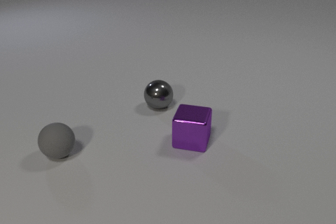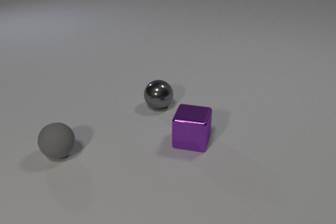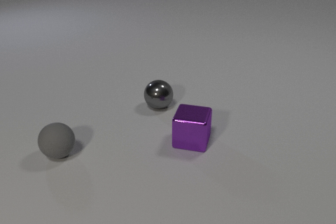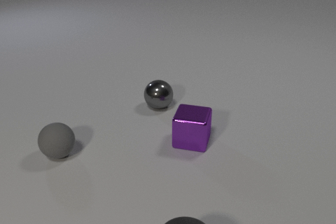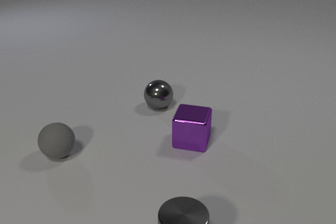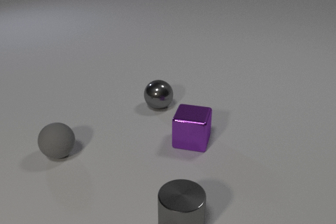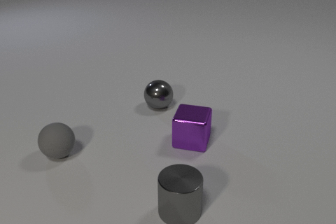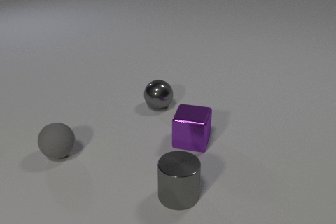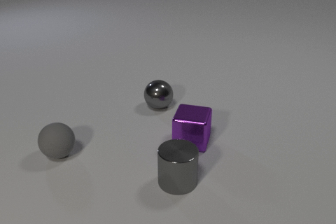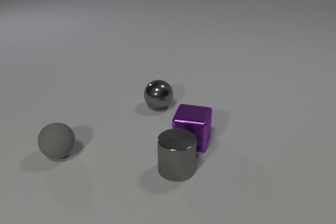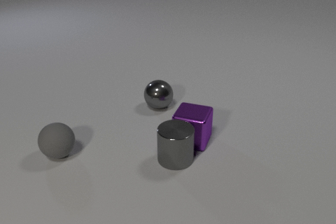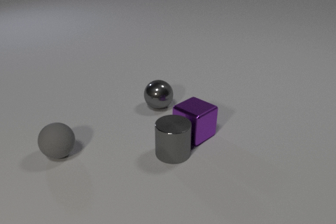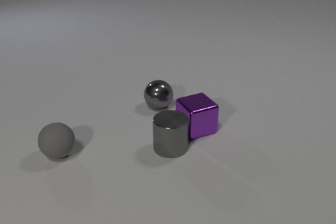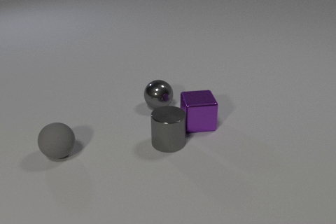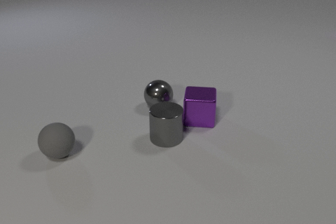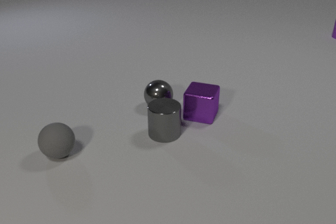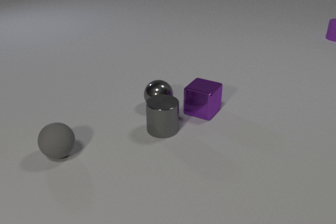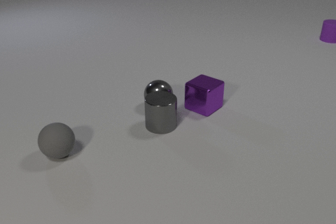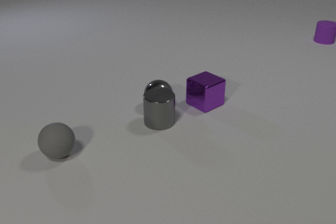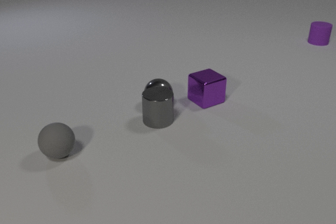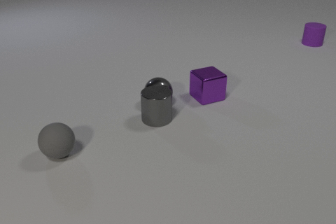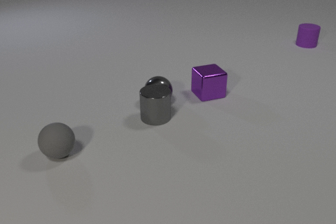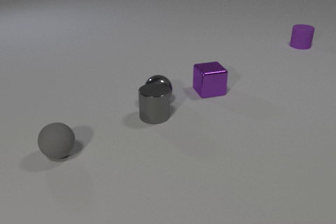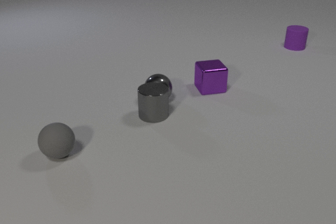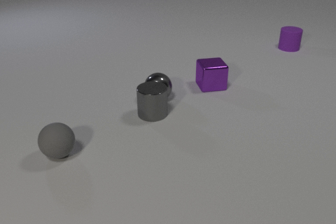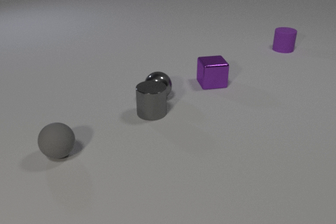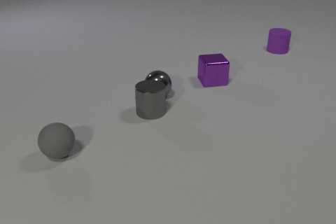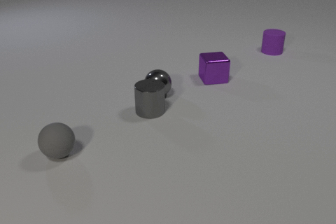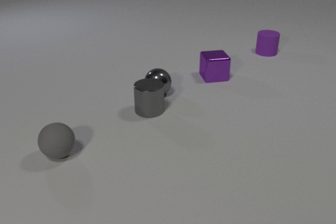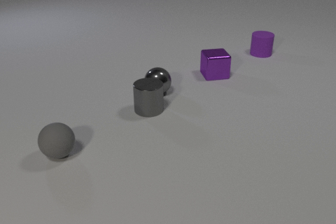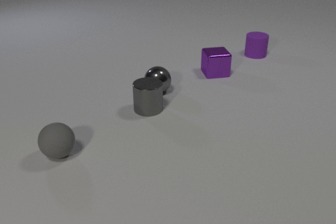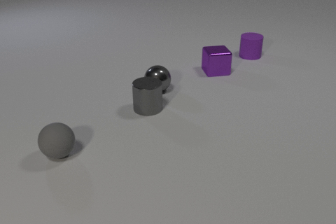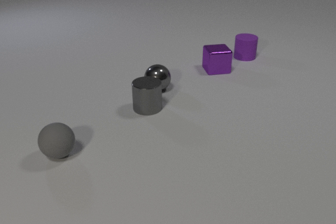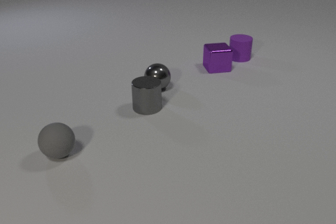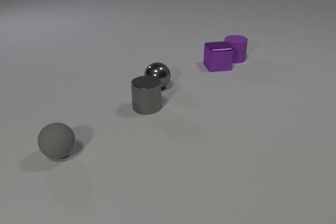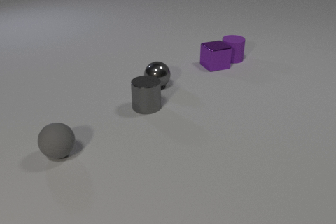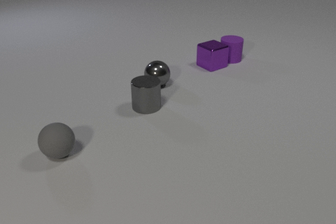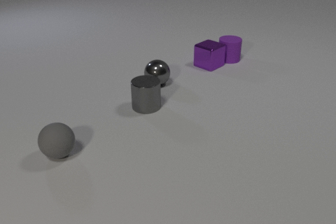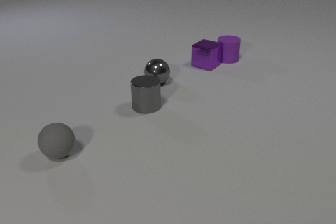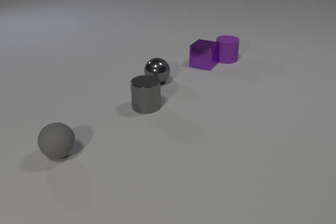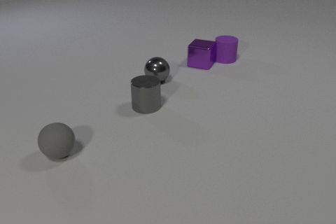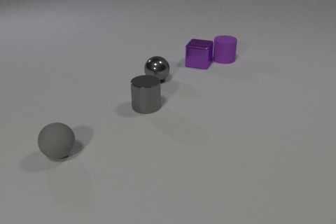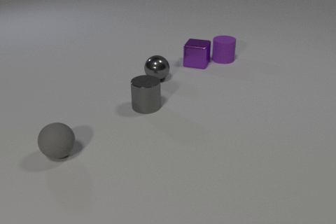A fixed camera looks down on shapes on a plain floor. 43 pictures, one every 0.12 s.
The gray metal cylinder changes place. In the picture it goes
away from the camera.
The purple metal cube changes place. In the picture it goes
away from the camera.
0.00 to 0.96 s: The gray metal cylinder comes in at the bottom edge, slides away from the camera.
0.96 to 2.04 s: The gray metal cylinder slides away from the camera. The purple metal cube slides away from the camera, spins clockwise seen from above by about 120 degrees, its near face sliding to the left. The purple rubber cylinder comes in at the right edge, slides toward the camera and to the left. The gray metal cylinder and the purple metal cube collide.
2.04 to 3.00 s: The gray metal cylinder slides away from the camera. The purple metal cube slides away from the camera, spins so that its near face slides to the left, clockwise seen from above. The purple rubber cylinder slides toward the camera and to the left. The gray metal sphere rolls away from the camera. The gray metal cylinder and the gray metal sphere collide.
3.00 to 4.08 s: The gray metal cylinder slides away from the camera. The purple metal cube slides away from the camera. The purple rubber cylinder slides to the left and toward the camera. The gray metal sphere rolls away from the camera.
4.08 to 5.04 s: The purple metal cube slides to the left, spins so that its near face slides to the right, counterclockwise seen from above. The purple rubber cylinder slides to the left. The gray metal sphere rolls away from the camera. The purple metal cube and the purple rubber cylinder collide.
What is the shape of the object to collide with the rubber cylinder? cube.
What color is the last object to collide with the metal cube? purple.
How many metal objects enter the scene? 1.
